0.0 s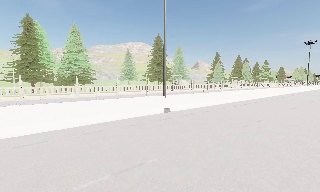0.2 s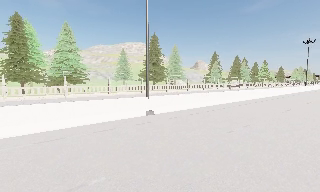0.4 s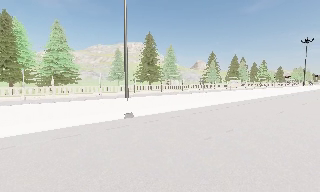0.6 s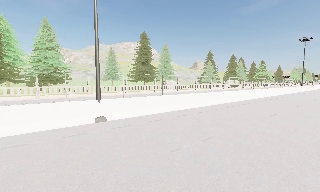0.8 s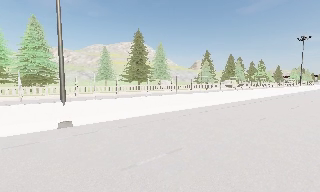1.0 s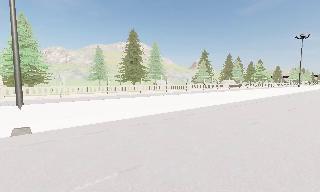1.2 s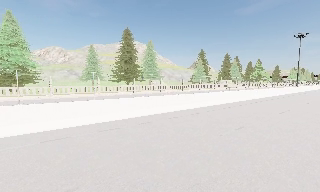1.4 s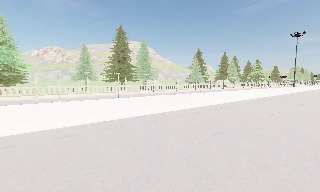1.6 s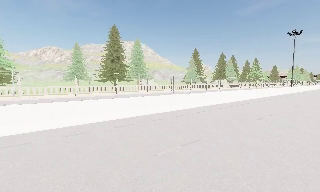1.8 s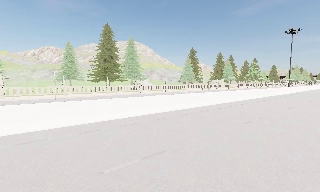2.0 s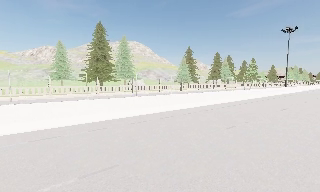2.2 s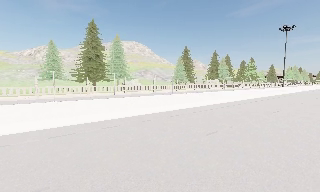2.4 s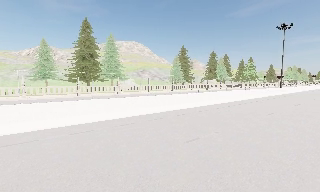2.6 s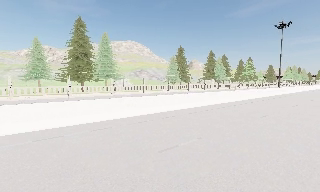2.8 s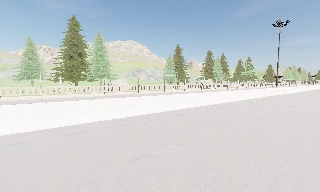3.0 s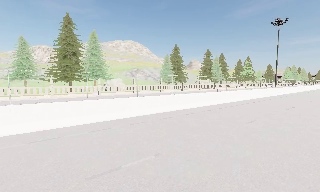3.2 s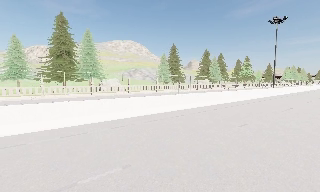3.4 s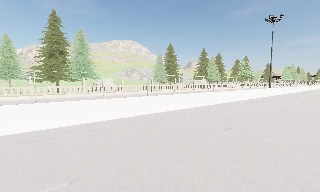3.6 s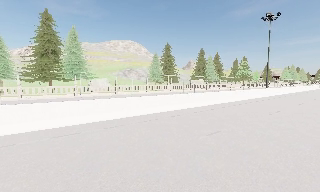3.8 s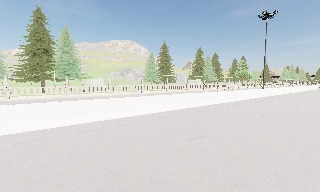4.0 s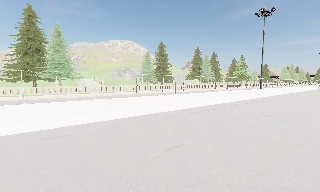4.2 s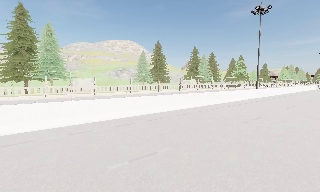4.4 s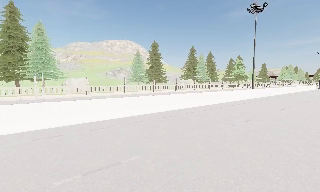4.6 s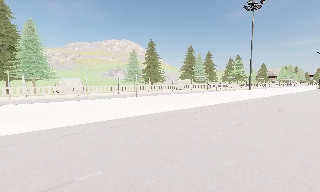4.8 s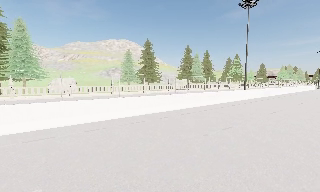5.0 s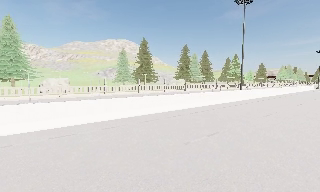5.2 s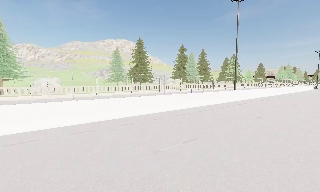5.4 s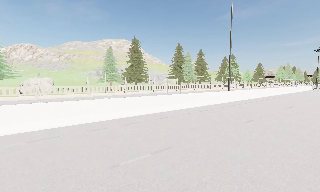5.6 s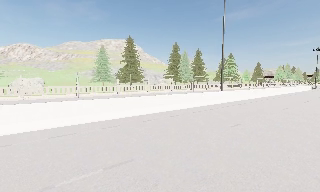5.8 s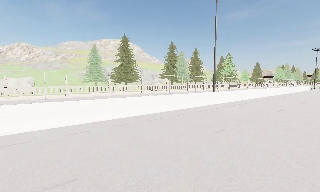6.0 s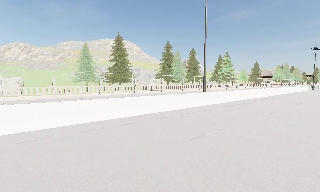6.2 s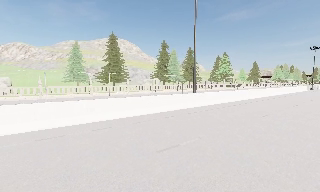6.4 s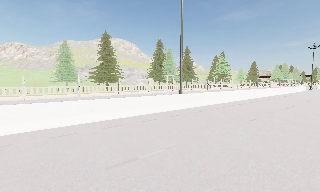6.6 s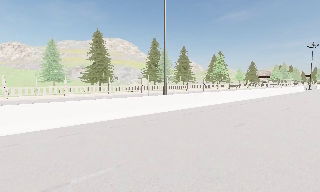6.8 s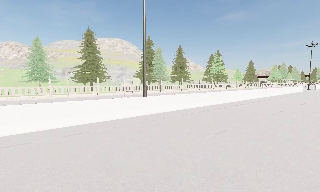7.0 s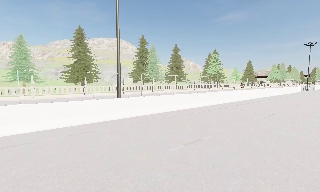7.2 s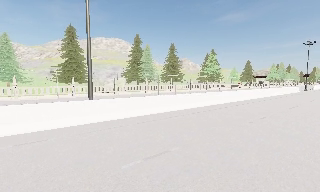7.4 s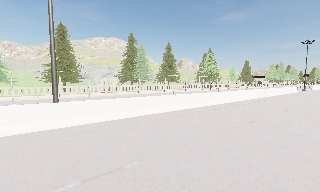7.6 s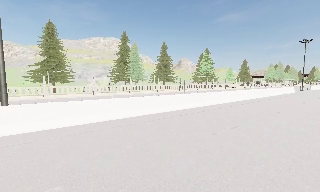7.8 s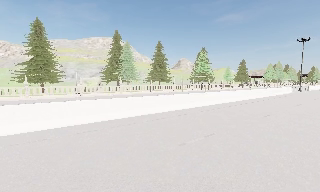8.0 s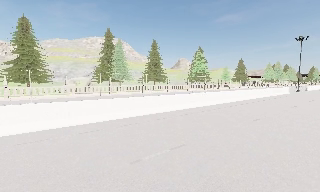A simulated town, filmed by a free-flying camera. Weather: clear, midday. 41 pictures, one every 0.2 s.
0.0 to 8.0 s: The camera travels to its right and forward, about 55 m, so close, fixed things drift to the left.
The film runs forward here.
